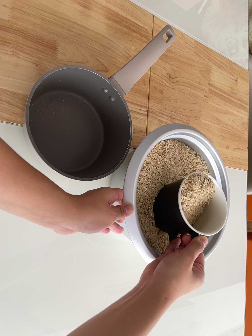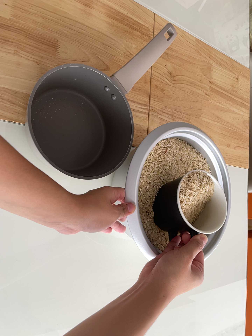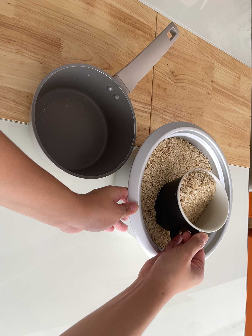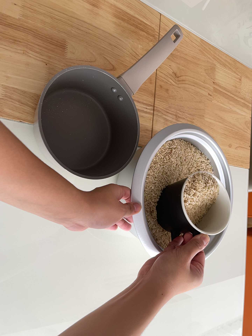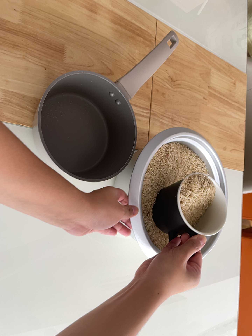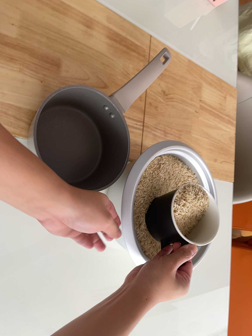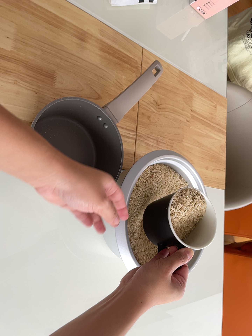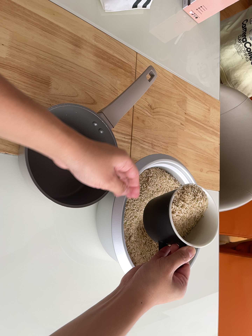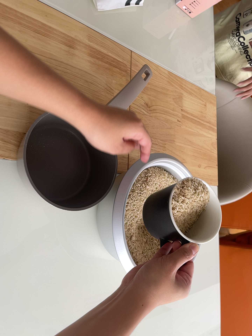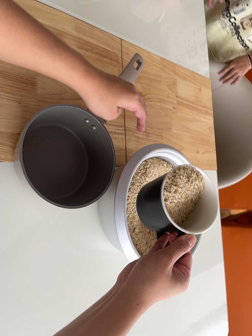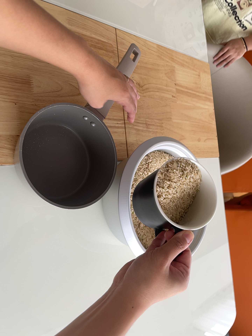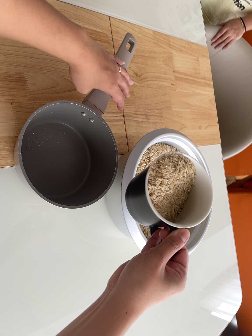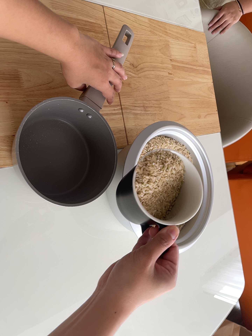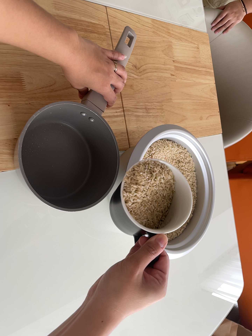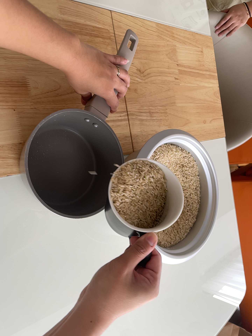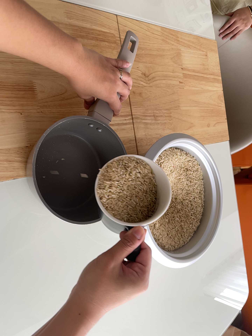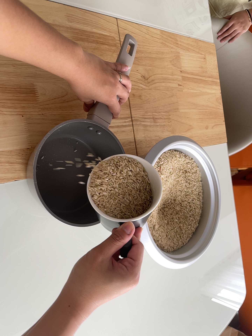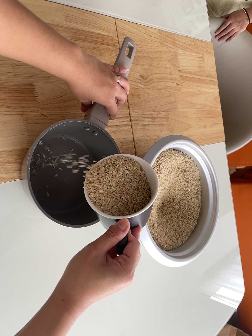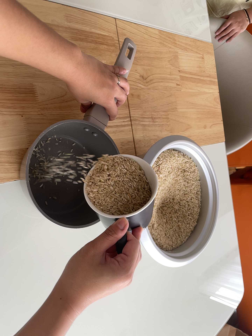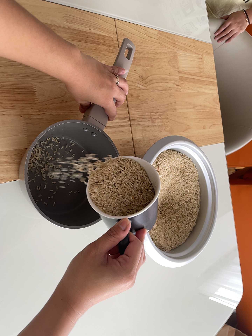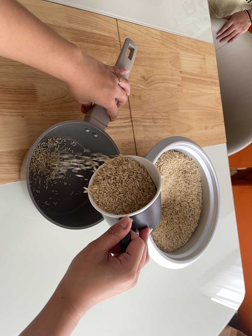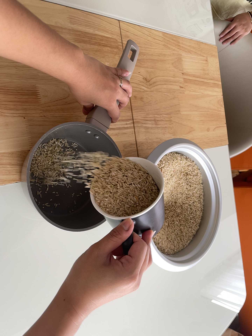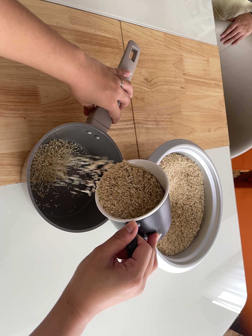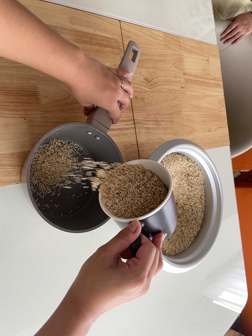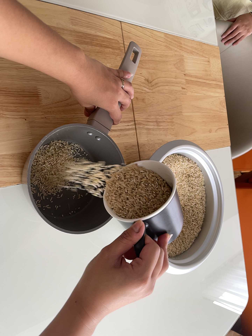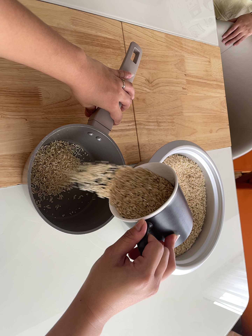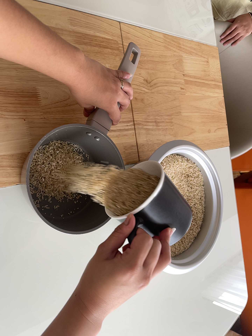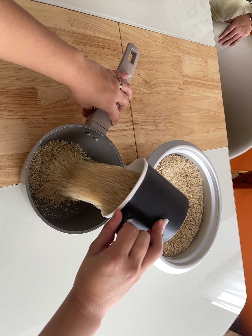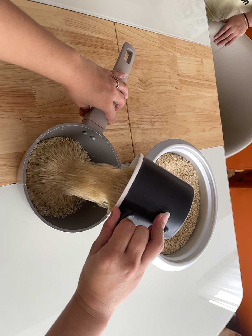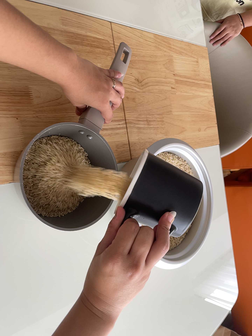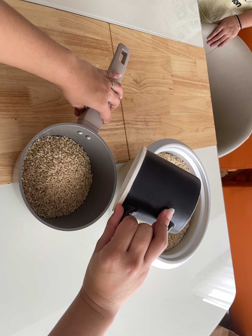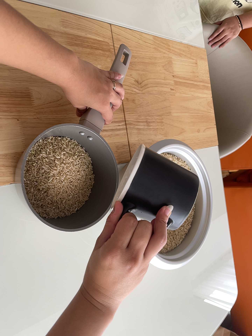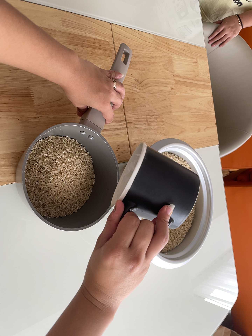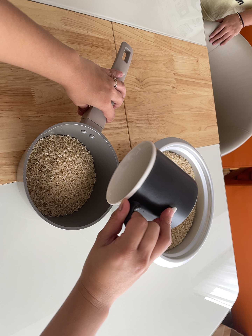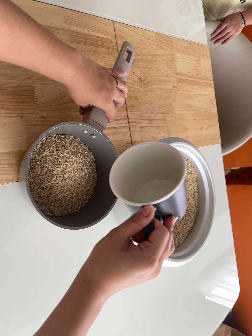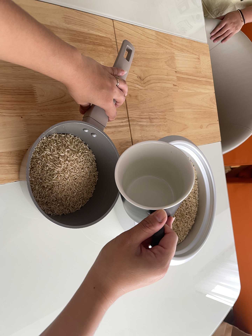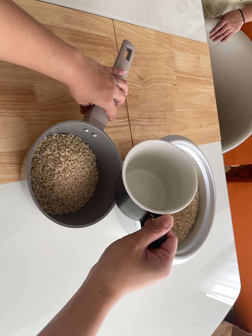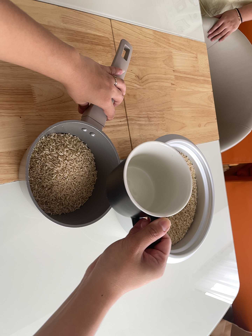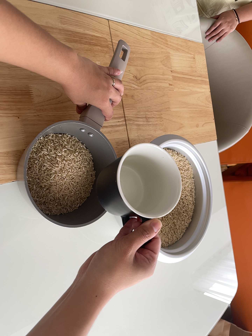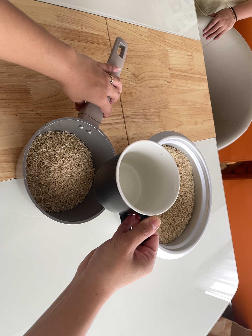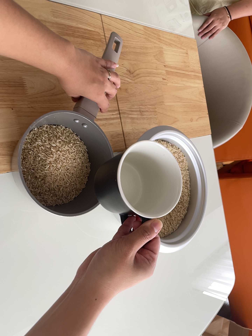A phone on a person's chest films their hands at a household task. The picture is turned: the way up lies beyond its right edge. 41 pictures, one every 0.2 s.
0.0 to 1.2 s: The camera shifts only a little, or ends up much as it began.
1.2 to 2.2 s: The camera travels toward the top of its view, about 6 cm. Its aim tips toward the bottom of its view by about 10 degrees. It rolls about its line of sight by about 10 degrees, and the scene rotates counterclockwise.
2.2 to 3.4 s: The camera shifts only a little, or ends up much as it began.
3.4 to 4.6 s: The camera keeps its place and its aim.
4.6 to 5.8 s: The camera shifts only a little, or ends up much as it began.
5.8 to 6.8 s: The camera keeps its place and its aim.
6.8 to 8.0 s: The camera shifts only a little, or ends up much as it began.
The film runs forward here.
